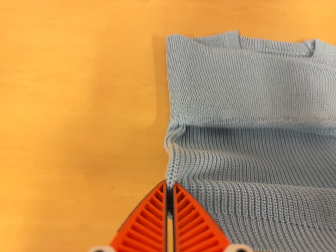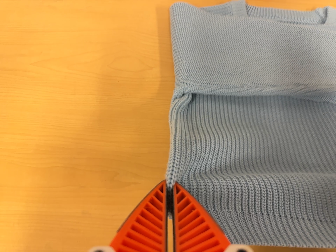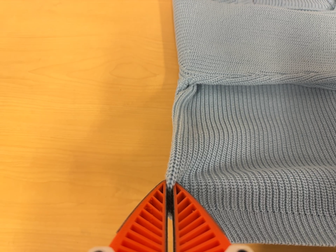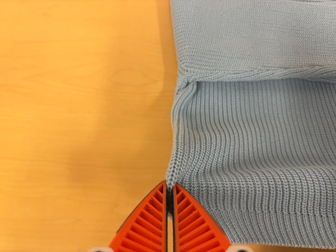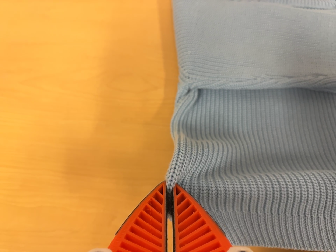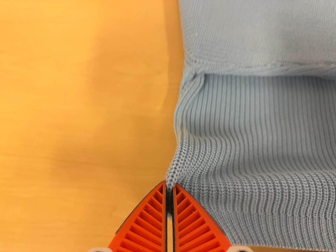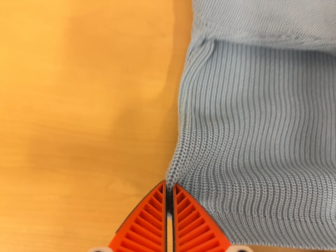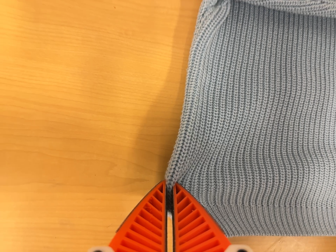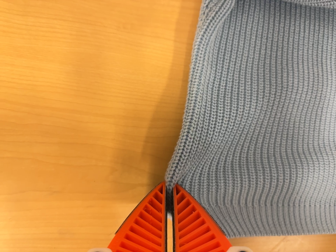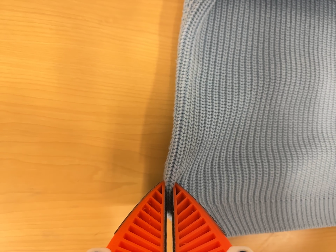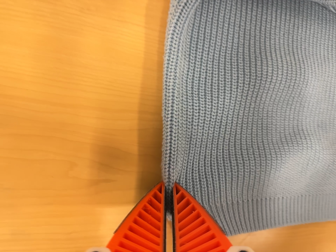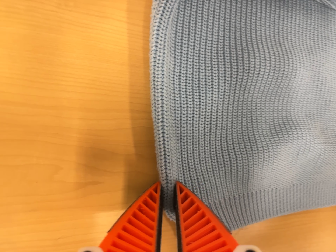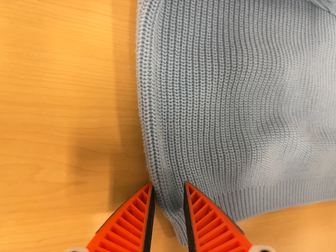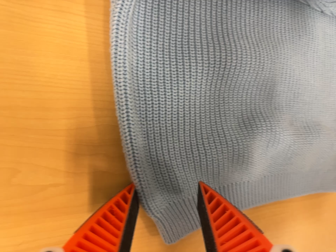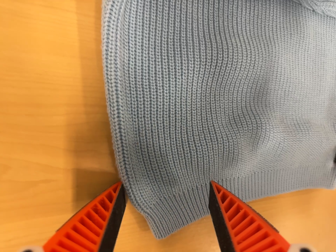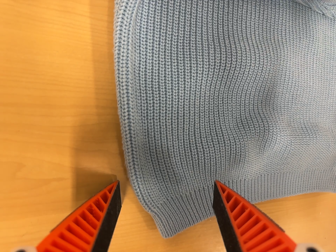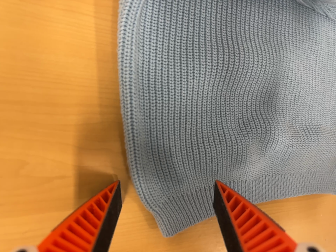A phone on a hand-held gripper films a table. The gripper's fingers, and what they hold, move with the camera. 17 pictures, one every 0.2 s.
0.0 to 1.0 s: The camera travels forward, about 9 cm, so what stands in front looms larger.
1.0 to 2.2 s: The scene slides to the left, as the camera pans about 20 degrees to its right. It travels forward and to its left, about 10 cm, so what stands in front looms larger. Its aim tips toward the bottom of its view by about 20 degrees, and the scene shifts upward.
2.2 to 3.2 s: The camera shifts only a little, or ends up much as it began.
The film runs backward here.
